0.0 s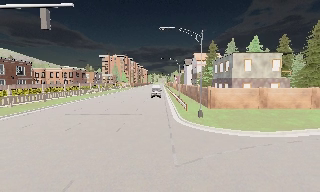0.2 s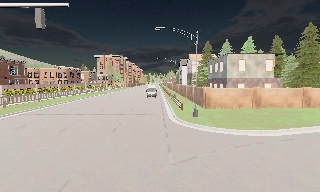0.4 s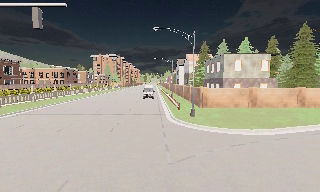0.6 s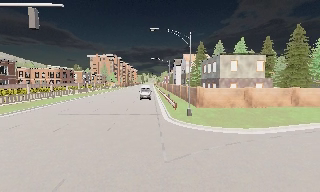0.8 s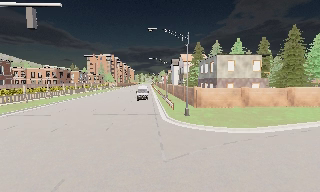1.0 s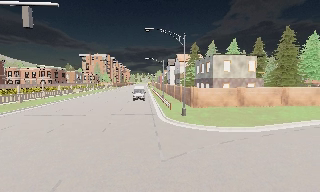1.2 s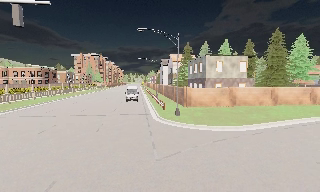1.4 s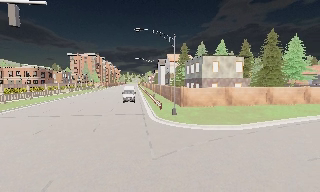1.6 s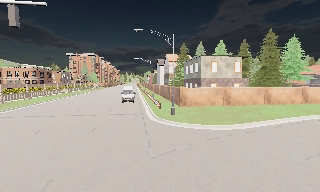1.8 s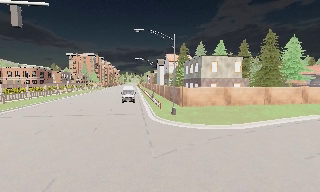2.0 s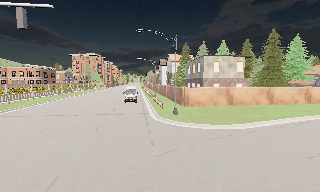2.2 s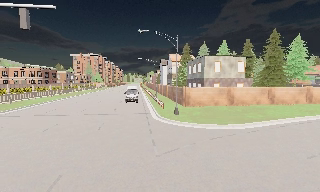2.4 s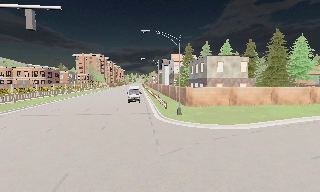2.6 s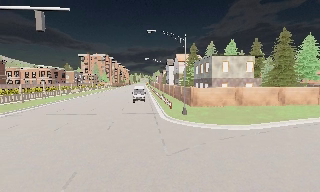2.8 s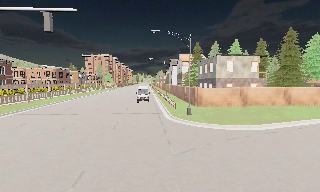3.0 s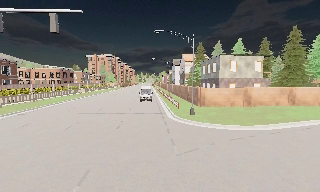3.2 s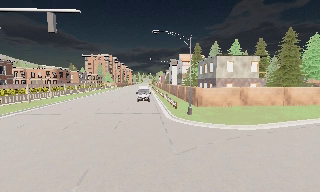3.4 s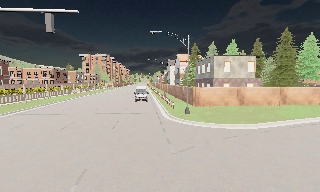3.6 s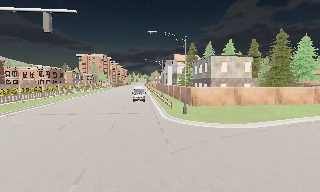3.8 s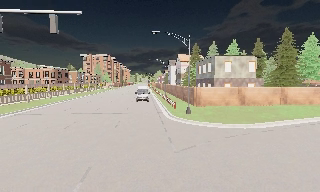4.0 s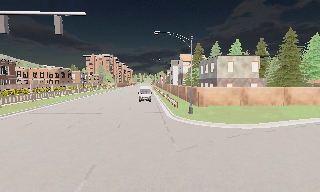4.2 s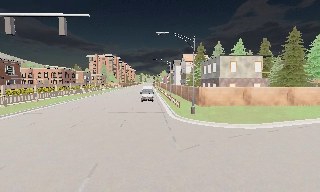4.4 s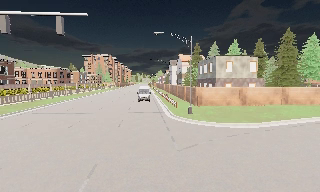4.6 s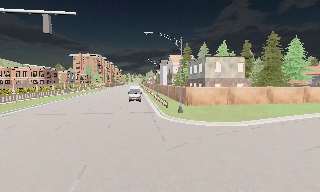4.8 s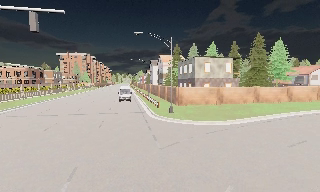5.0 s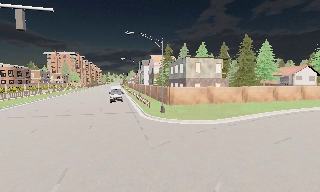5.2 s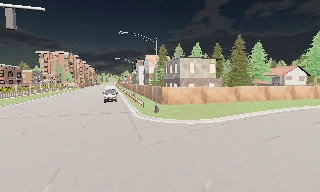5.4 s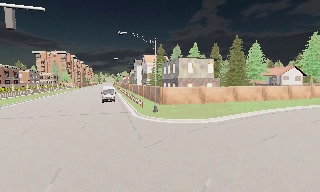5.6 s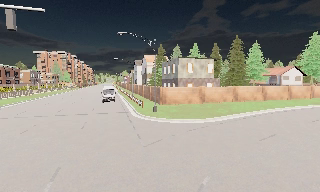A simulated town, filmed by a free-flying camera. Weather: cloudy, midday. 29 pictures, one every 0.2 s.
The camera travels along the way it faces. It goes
backward.
0.0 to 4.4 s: The camera travels backward and to its left, about 1.5 m, so what stands in front gets smaller.
4.4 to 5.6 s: The scene slides to the left, as the camera pans about 10 degrees to its right.
The film runs forward here.
